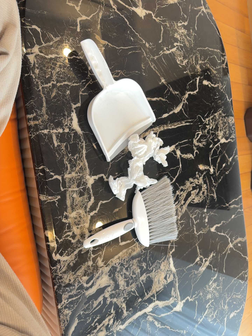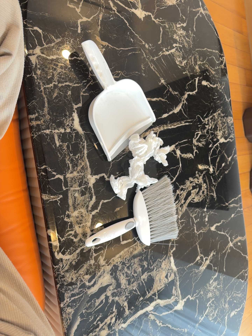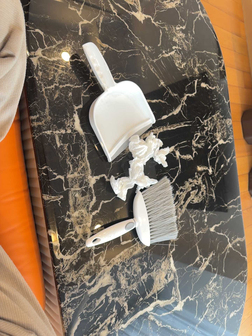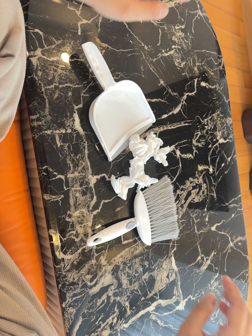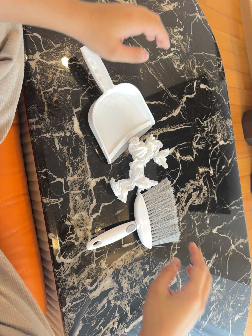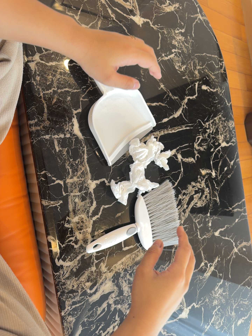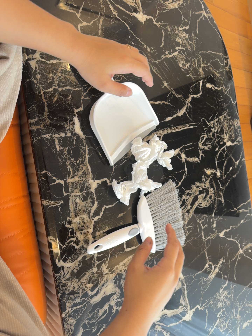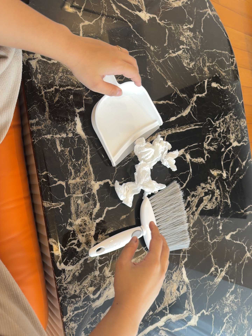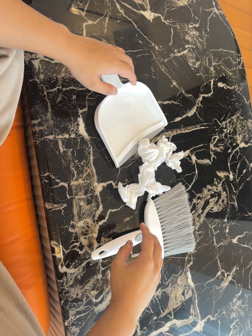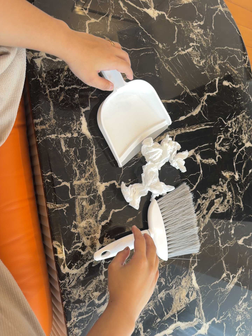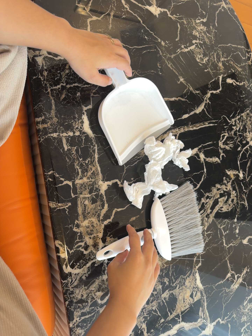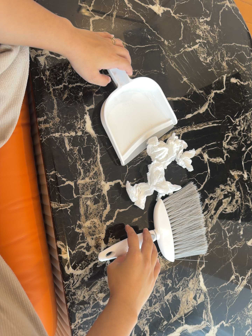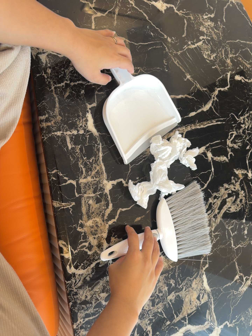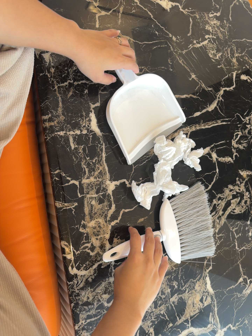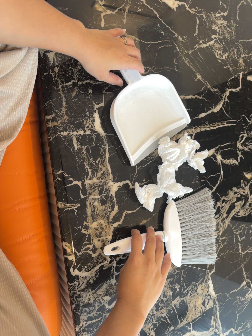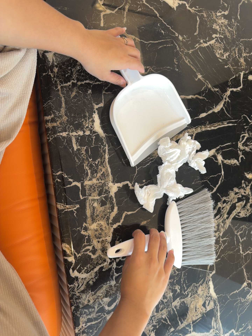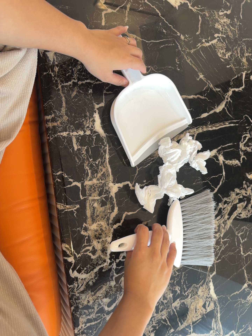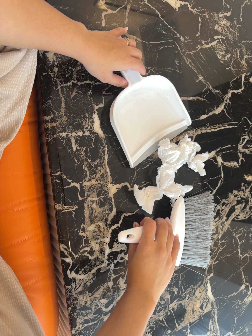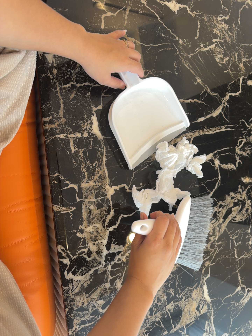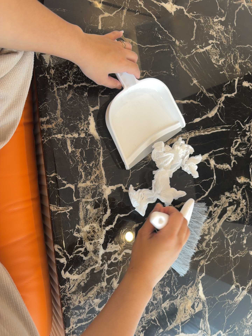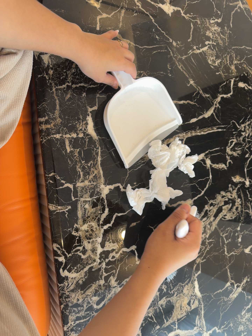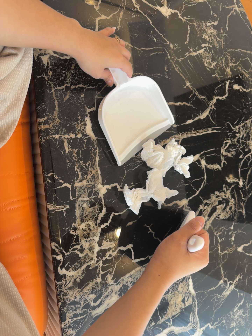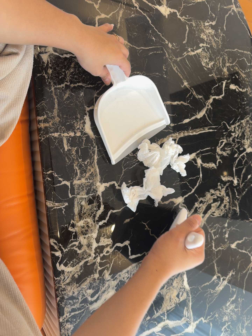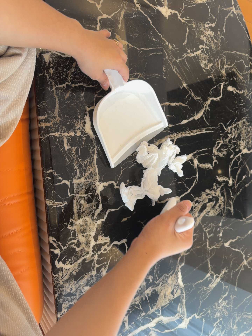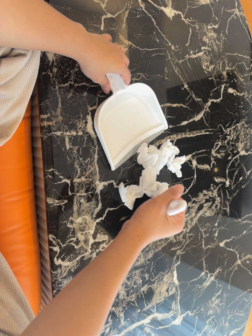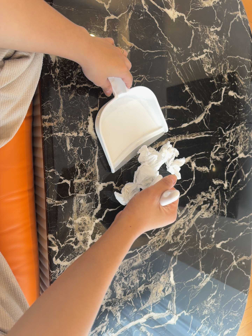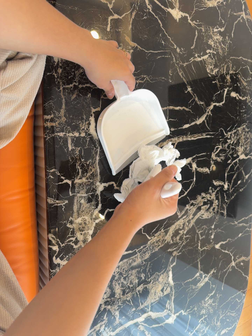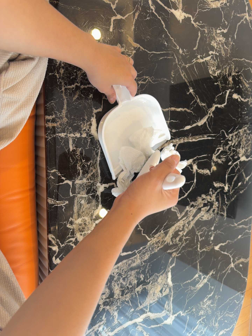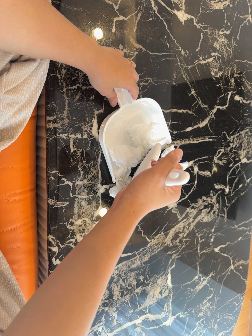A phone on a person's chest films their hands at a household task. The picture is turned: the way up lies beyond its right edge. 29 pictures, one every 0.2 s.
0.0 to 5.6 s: The camera travels toward the top of its view, about 6 cm. It rolls about its line of sight by about 10 degrees, and the scene rotates clockwise.
The film runs forward here.
